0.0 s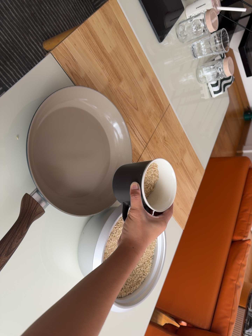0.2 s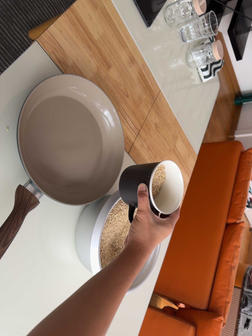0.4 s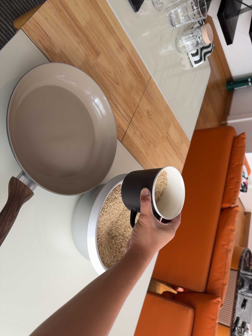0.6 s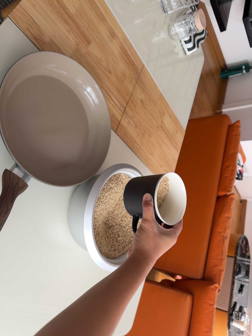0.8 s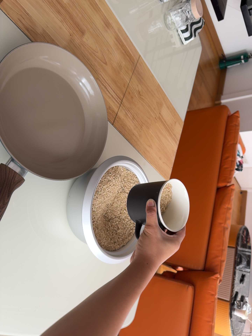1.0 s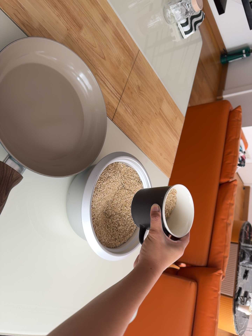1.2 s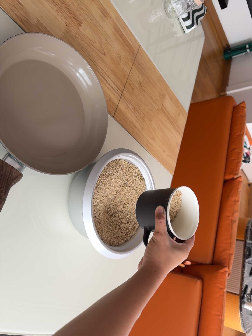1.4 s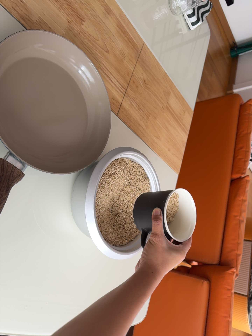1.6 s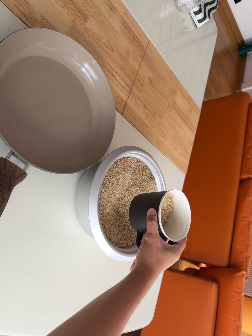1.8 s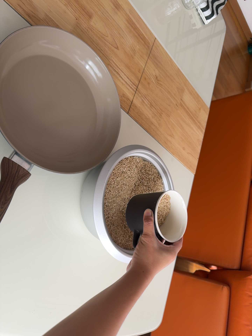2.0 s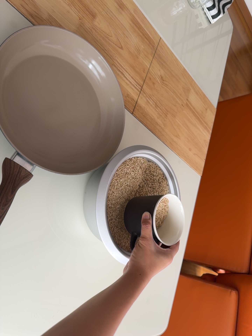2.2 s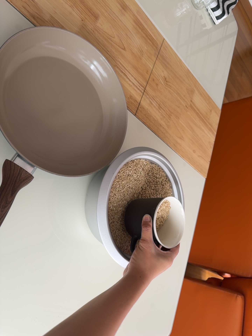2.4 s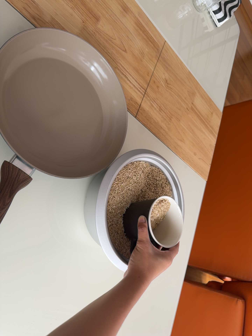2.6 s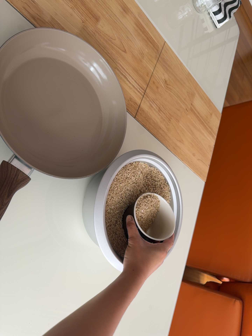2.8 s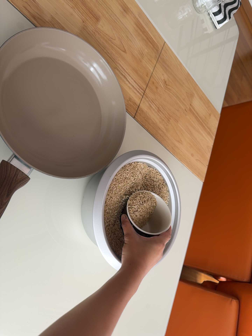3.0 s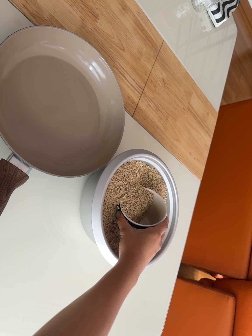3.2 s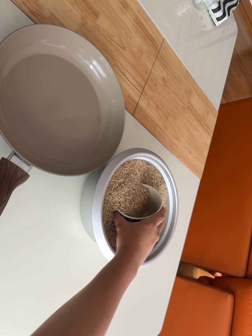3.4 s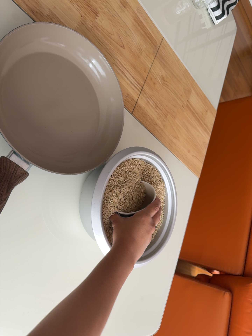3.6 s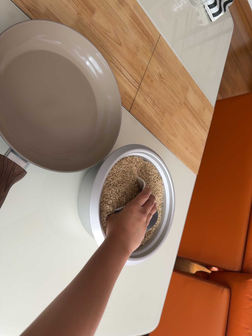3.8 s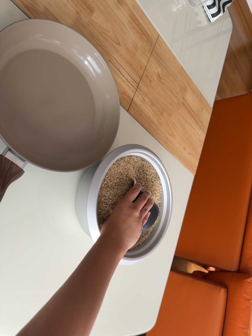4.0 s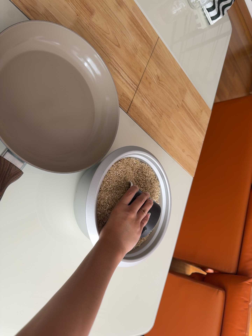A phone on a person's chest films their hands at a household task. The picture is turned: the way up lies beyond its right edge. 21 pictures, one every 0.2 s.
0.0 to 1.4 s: The camera's aim tips toward the bottom of its view by about 10 degrees, and the scene shifts upward. It rolls about its line of sight by about 10 degrees, and the scene rotates counterclockwise.
1.4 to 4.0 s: The camera shifts only a little, or ends up much as it began.
The film runs backward here.
